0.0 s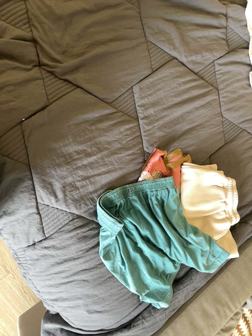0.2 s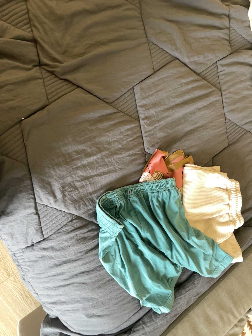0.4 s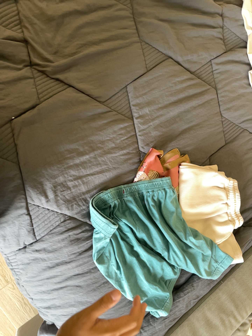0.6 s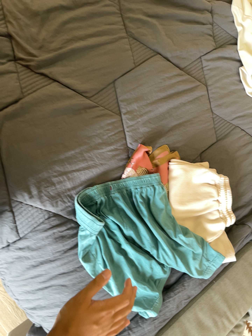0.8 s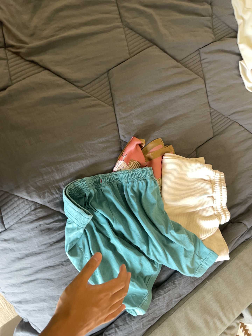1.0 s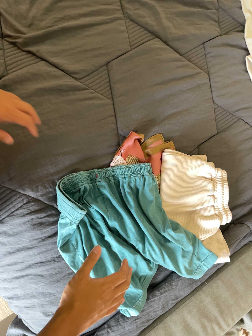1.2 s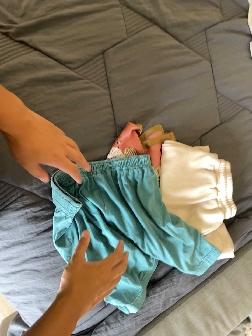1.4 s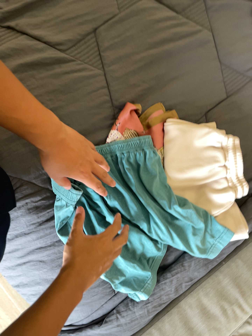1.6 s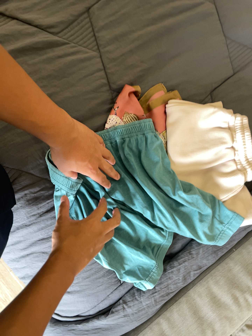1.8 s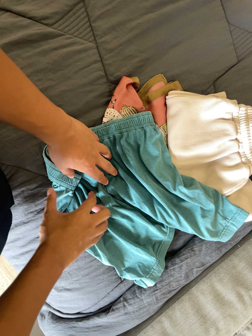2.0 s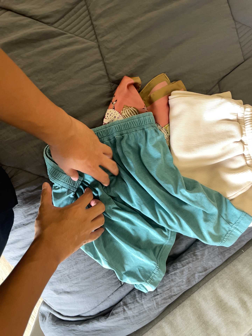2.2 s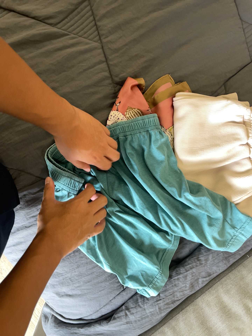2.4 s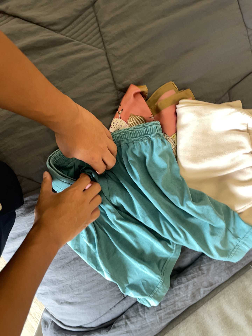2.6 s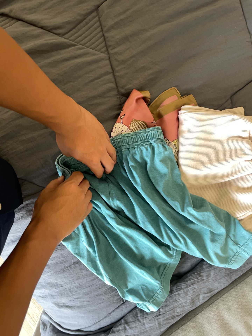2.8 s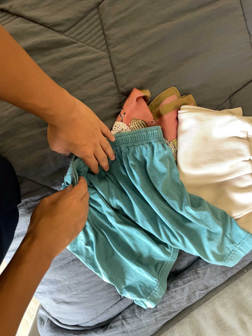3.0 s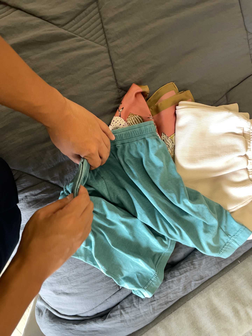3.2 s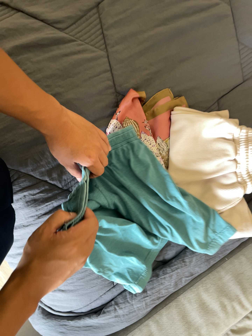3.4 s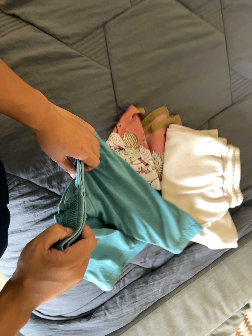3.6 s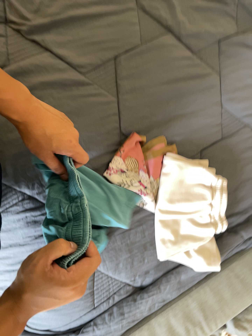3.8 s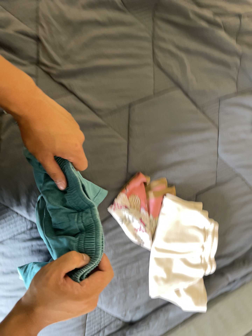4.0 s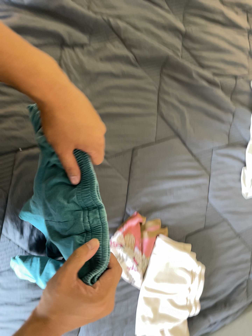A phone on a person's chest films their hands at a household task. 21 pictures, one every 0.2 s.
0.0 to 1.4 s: The camera pans to its left by about 10 degrees. It travels to its right, toward the bottom of its view and forward, about 28 cm.
1.4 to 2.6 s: The camera travels forward and to its right, about 10 cm, so what stands in front looms larger.
2.6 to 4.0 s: The camera pans to its right by about 25 degrees. It travels to its left, backward and toward the top of its view, about 36 cm. Its aim tips toward the top of its view by about 10 degrees, and the scene shifts downward. It rolls about its line of sight by about 20 degrees, and the scene rotates clockwise.
The film runs forward here.
